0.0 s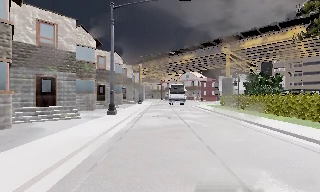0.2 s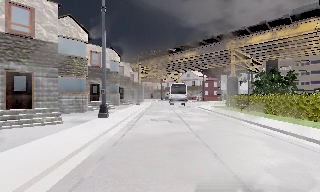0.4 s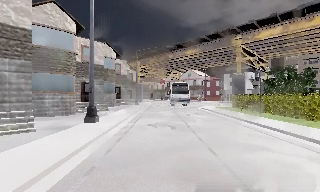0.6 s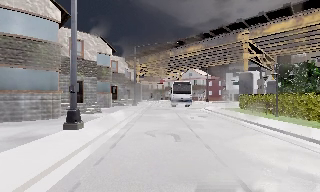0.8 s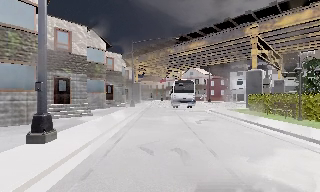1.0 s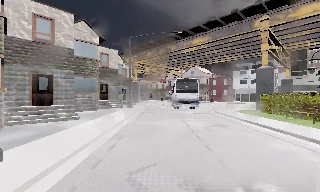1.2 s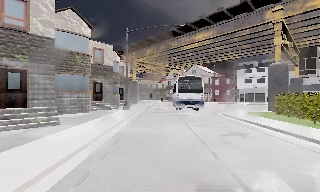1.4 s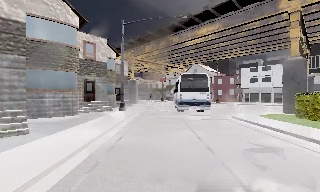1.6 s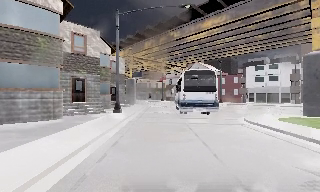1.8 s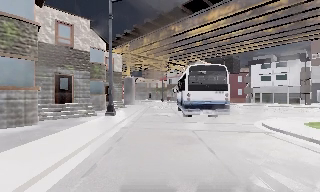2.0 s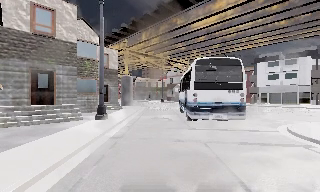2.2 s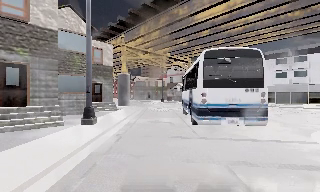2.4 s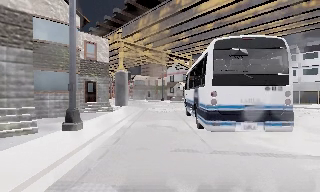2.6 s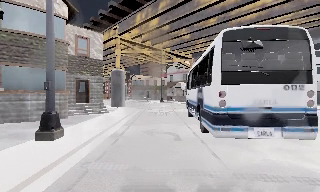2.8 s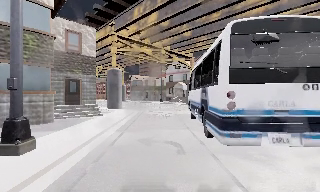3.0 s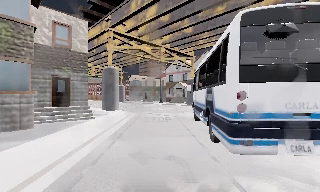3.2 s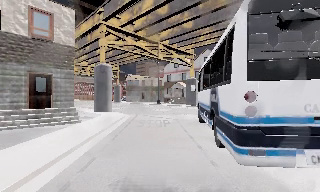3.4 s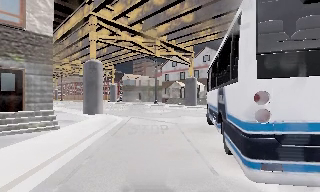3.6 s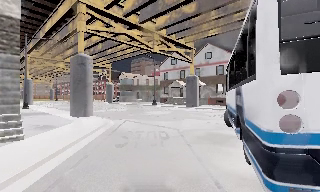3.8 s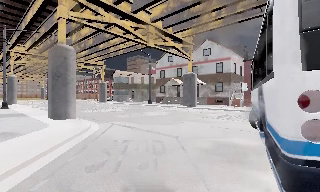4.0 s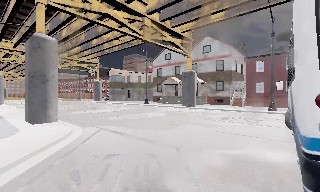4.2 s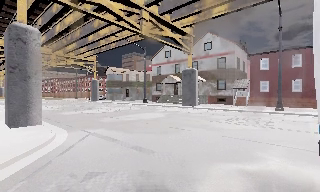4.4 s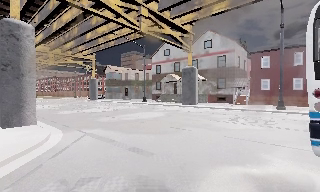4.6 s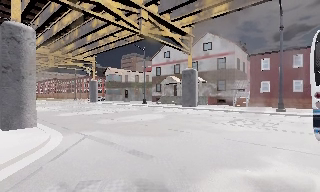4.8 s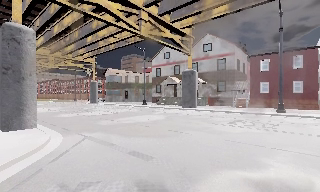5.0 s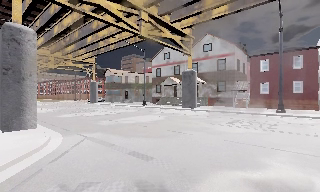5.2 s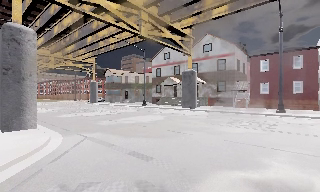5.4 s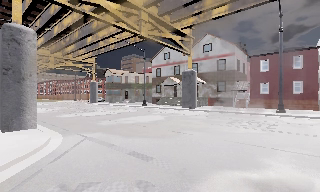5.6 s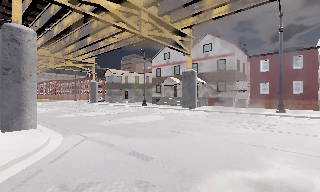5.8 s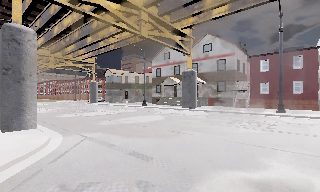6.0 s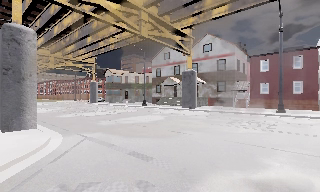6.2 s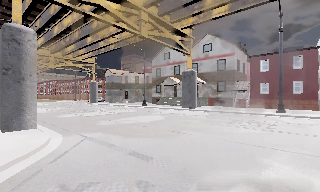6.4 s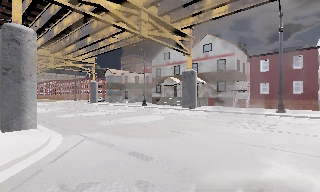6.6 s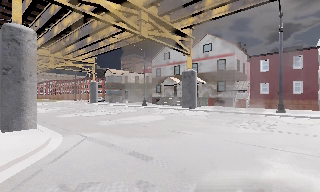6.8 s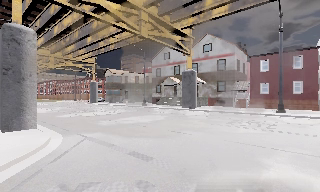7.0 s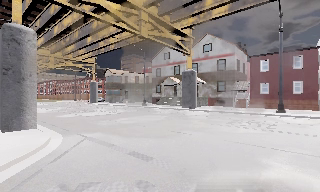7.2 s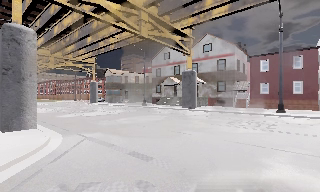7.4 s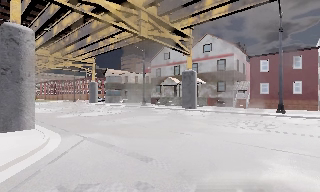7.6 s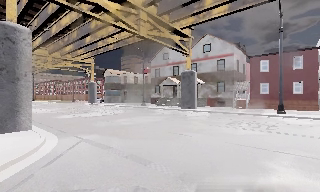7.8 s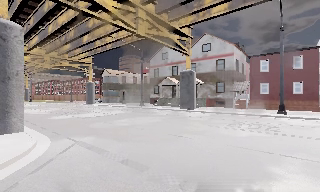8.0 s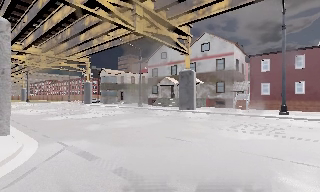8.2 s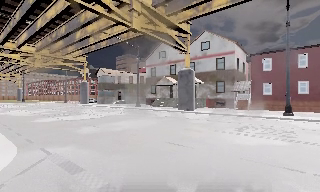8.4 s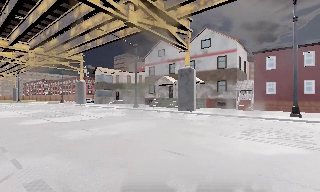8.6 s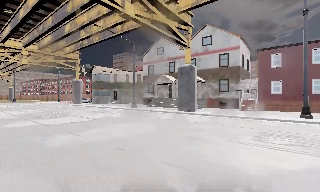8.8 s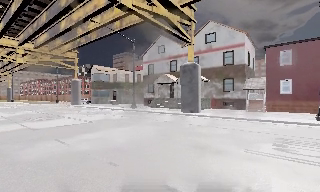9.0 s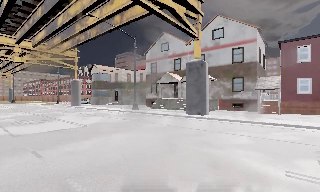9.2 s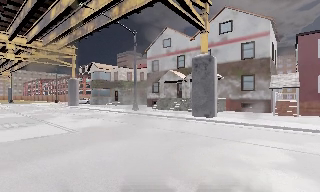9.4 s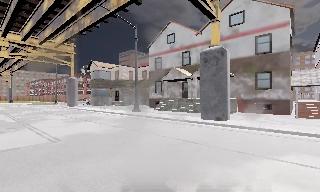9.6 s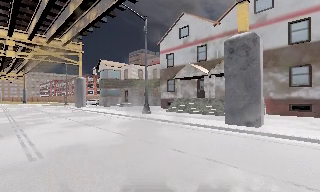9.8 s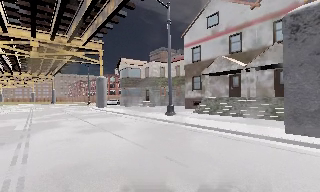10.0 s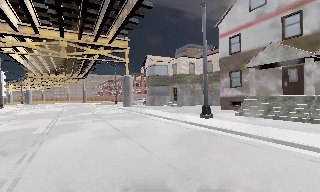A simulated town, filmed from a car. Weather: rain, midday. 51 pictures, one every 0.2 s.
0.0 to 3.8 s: The camera travels forward, about 40 m, so what stands in front looms larger.
3.8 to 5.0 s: The camera travels forward, about 3 m, so what stands in front looms larger. It loses speed.
5.0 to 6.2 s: The camera keeps its place and its aim.
6.2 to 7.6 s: The camera shifts only a little, or ends up much as it began.
7.6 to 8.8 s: The camera travels forward, about 5 m, so what stands in front looms larger. It gains speed.
8.8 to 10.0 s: The scene slides to the right, as the camera pans about 25 degrees to its left. It travels forward, about 12 m, so what stands in front looms larger.
The film runs forward here.
